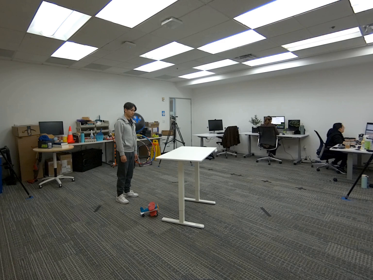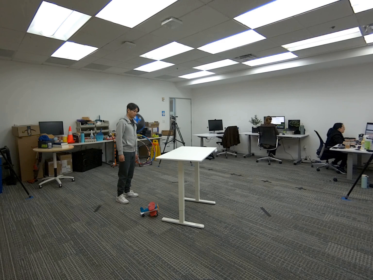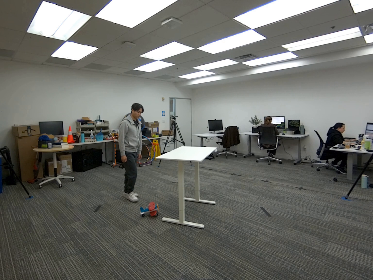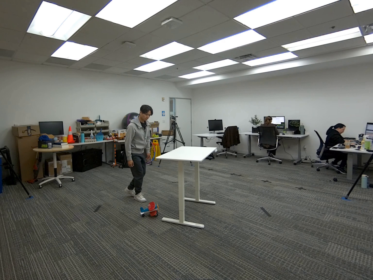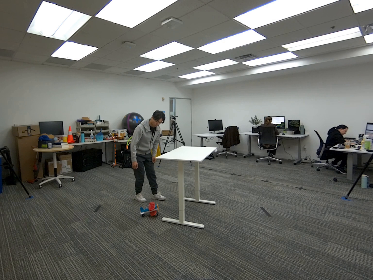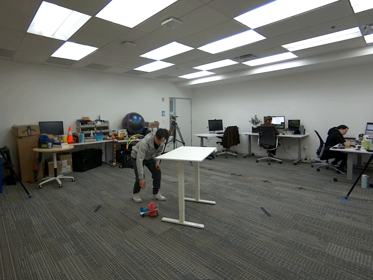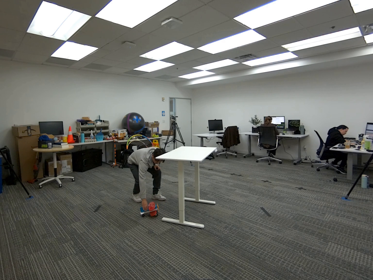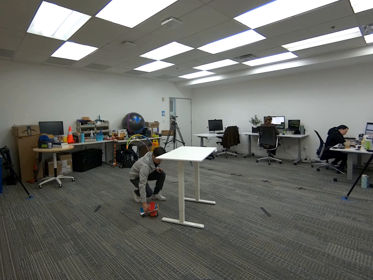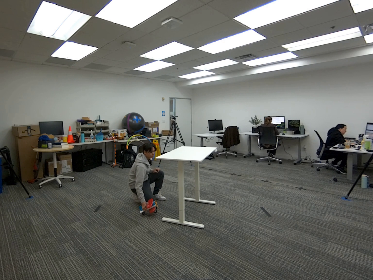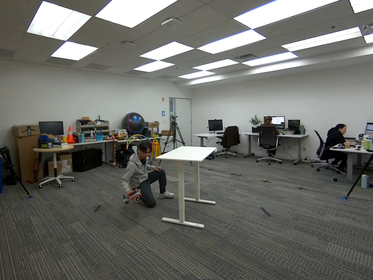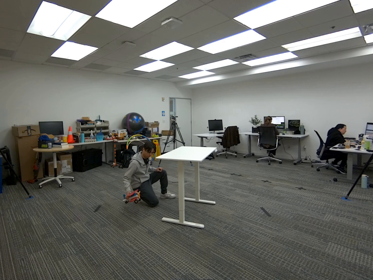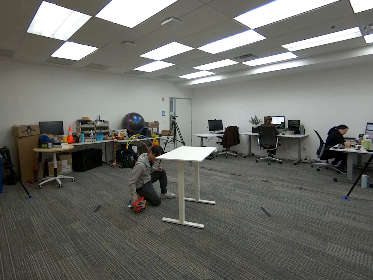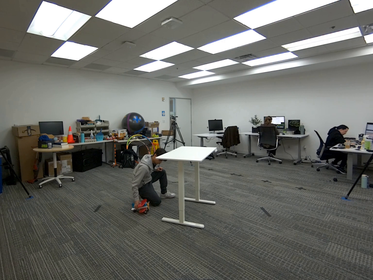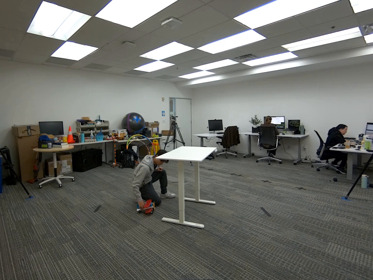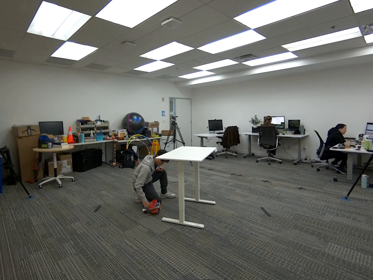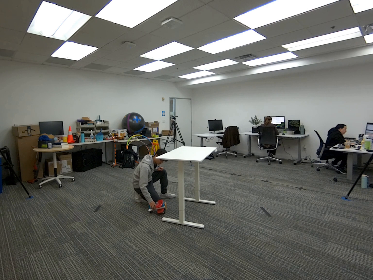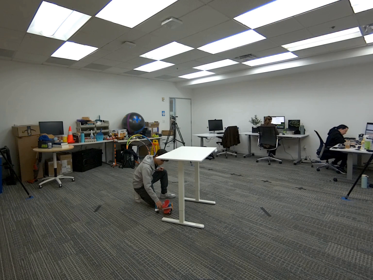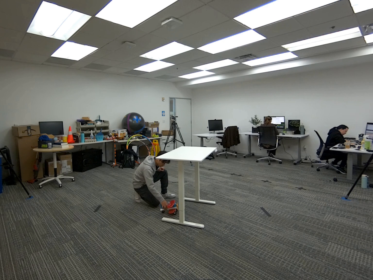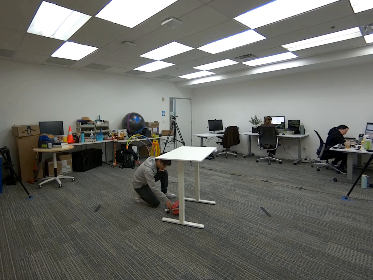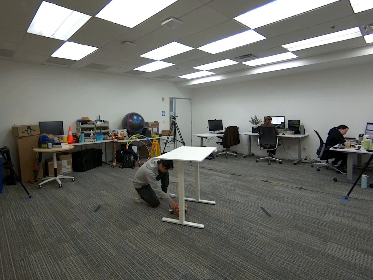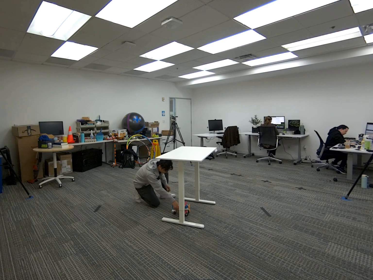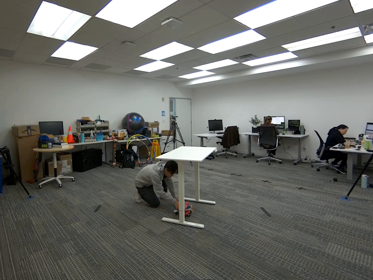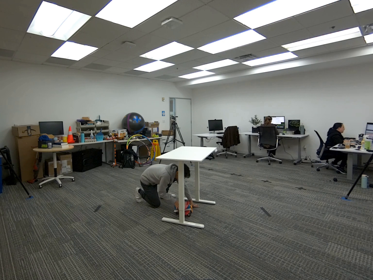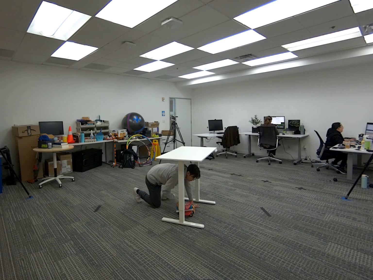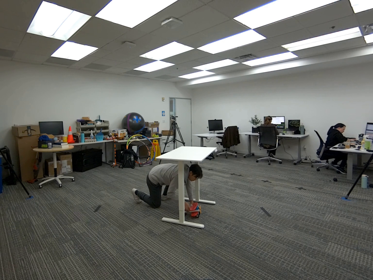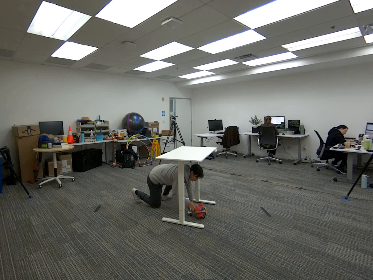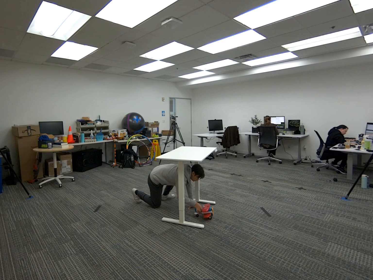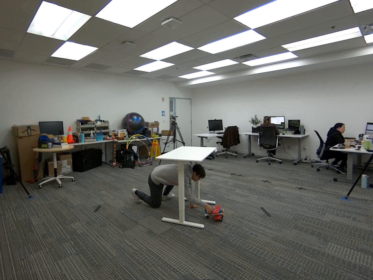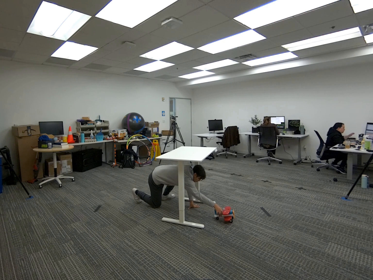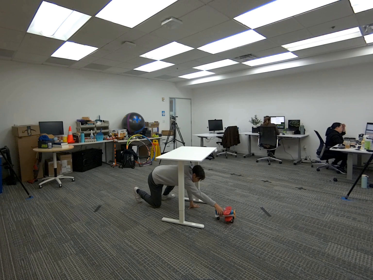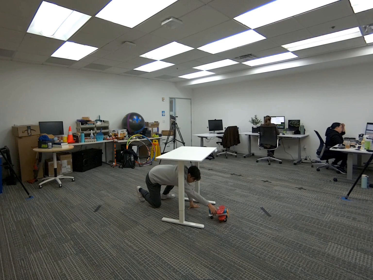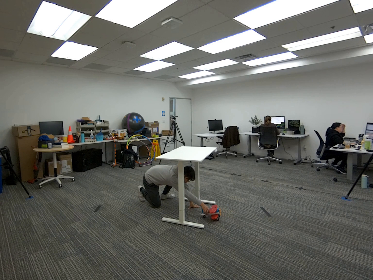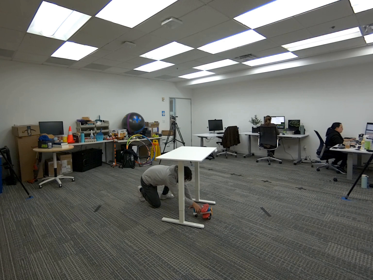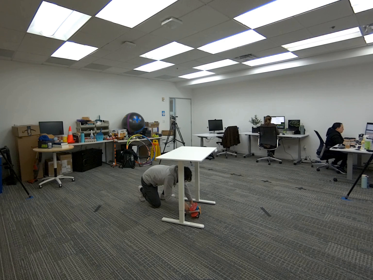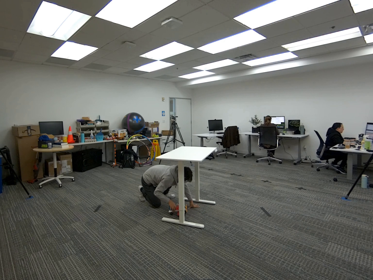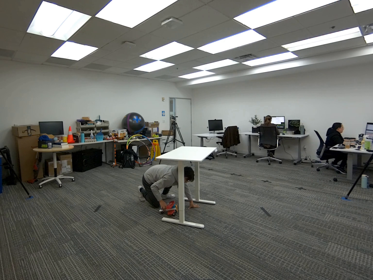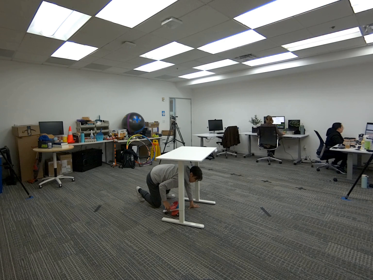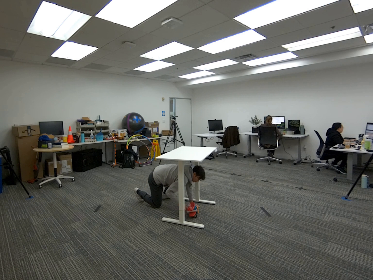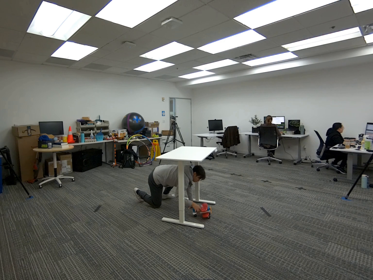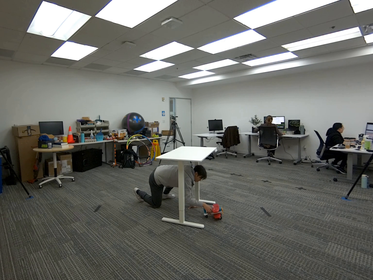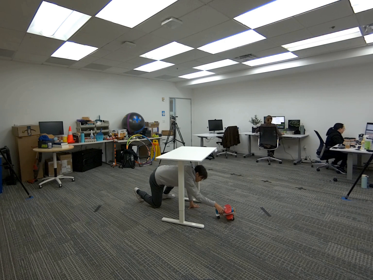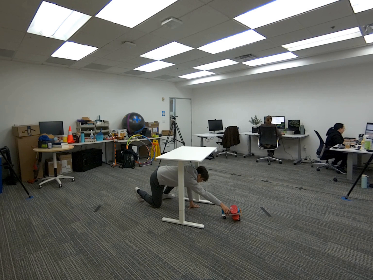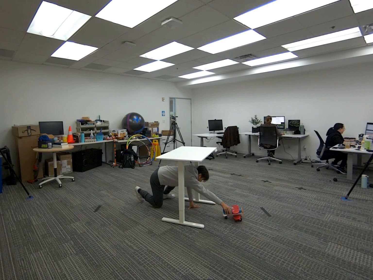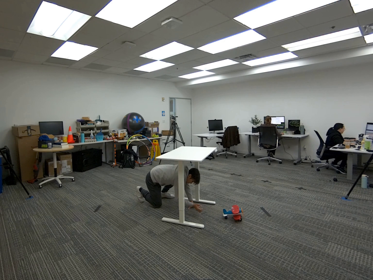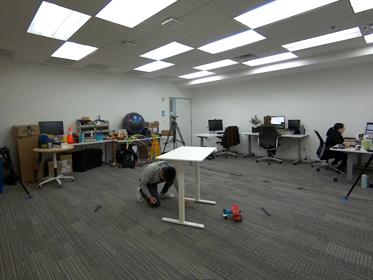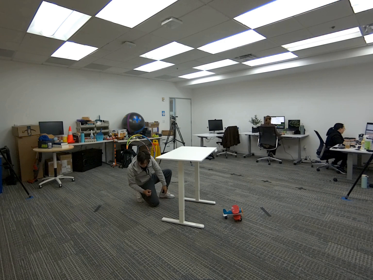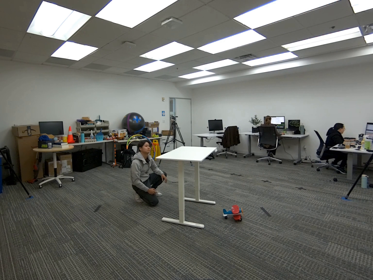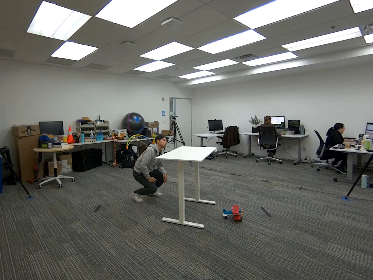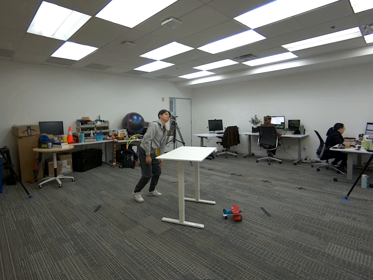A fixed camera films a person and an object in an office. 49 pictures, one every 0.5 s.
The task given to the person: Walk to the airplane on the ground, place your right hand on the plane, and roll it under the white desk.
